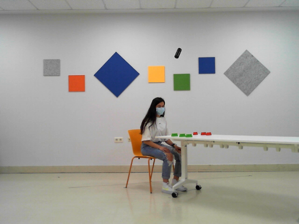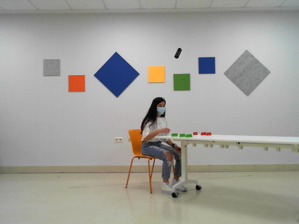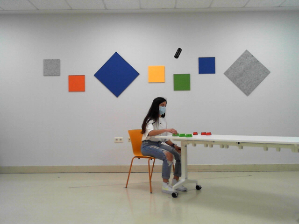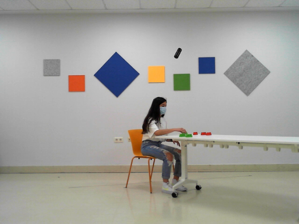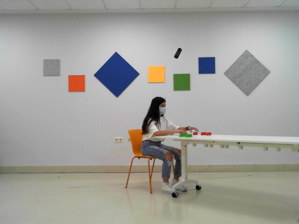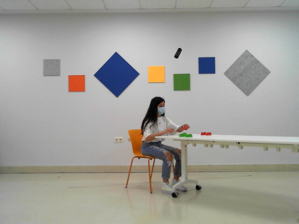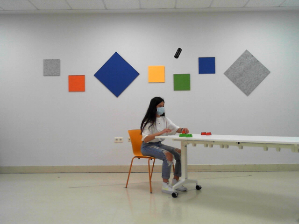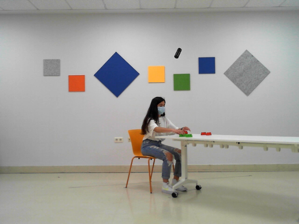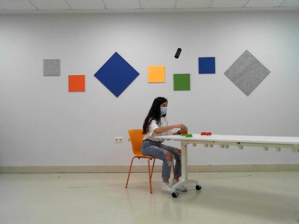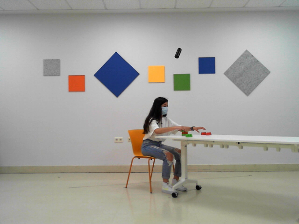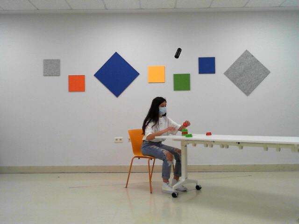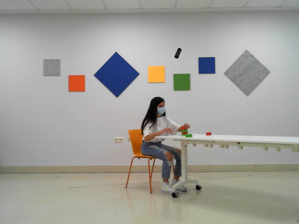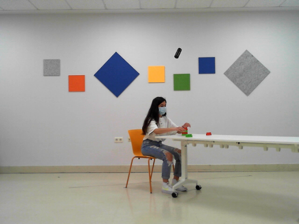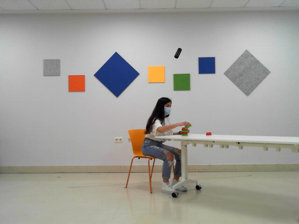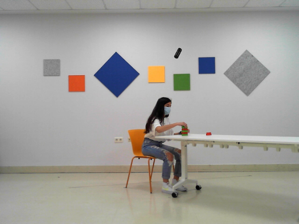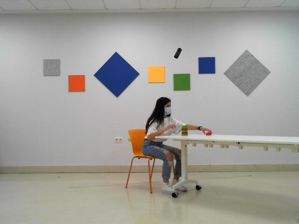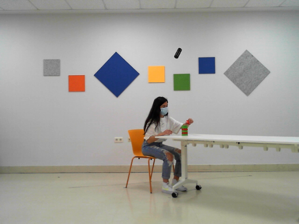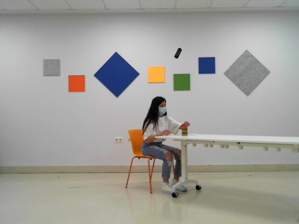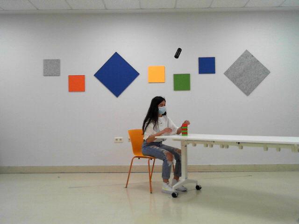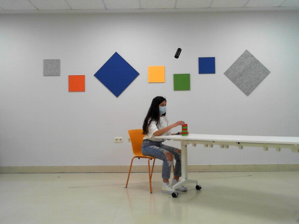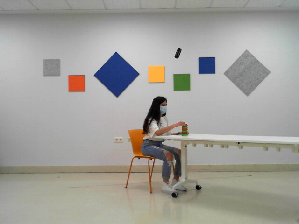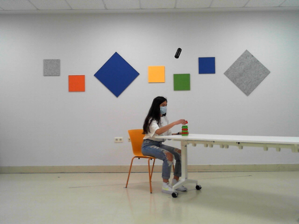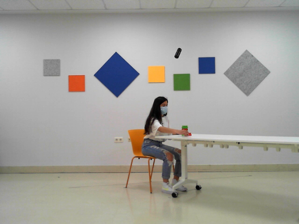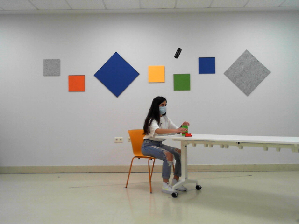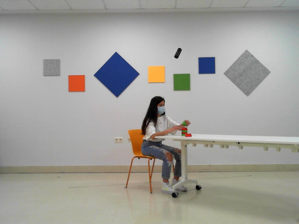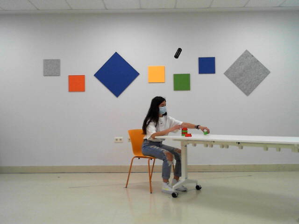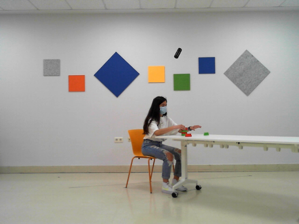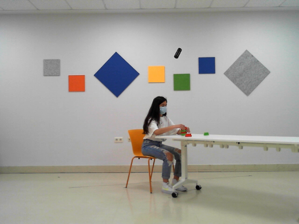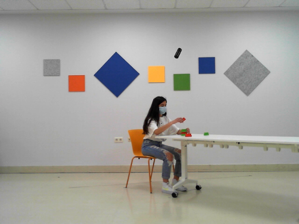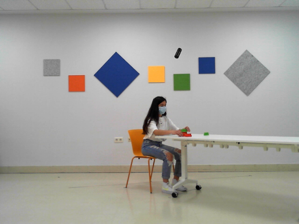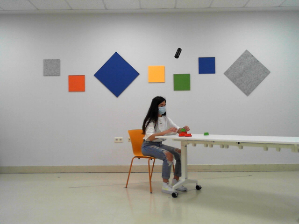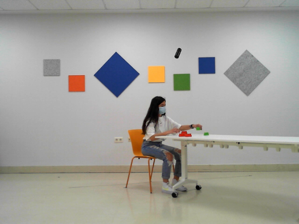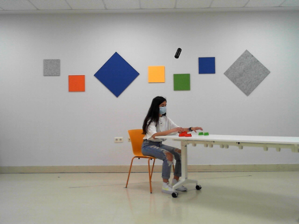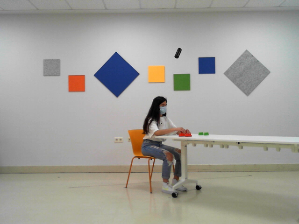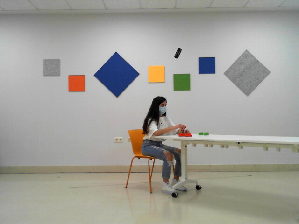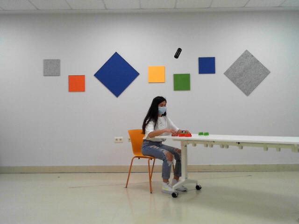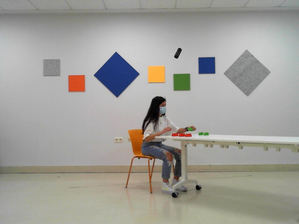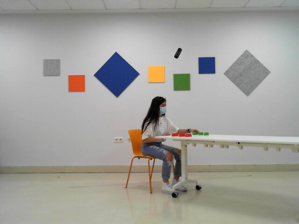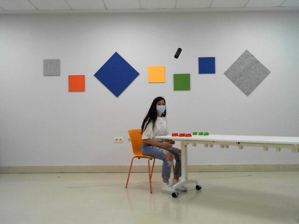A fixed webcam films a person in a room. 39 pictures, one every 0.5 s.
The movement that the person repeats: Assemble and disassemble a 6-piece LEGO tower.
